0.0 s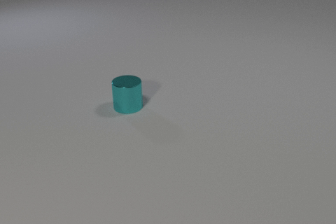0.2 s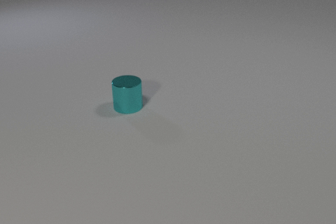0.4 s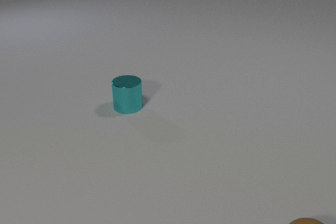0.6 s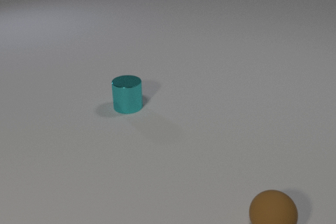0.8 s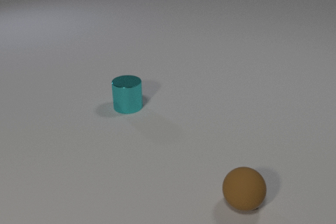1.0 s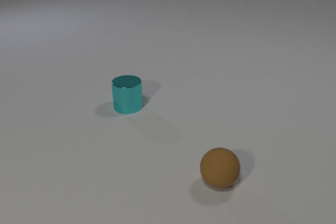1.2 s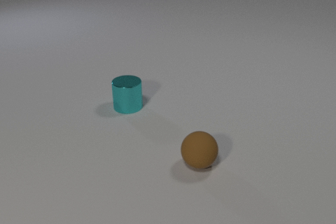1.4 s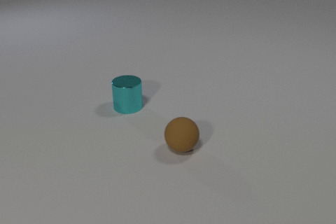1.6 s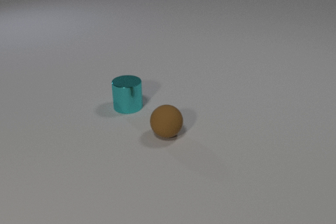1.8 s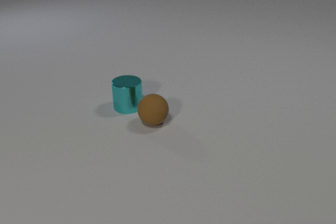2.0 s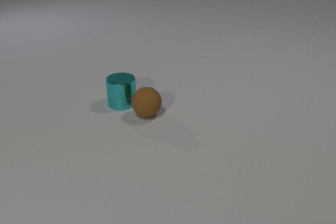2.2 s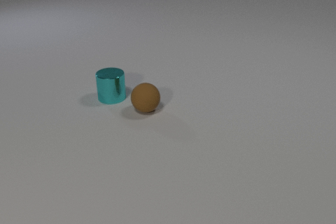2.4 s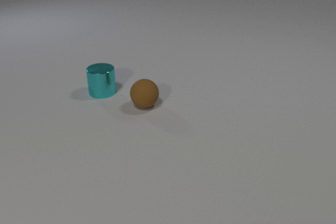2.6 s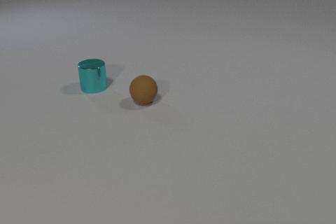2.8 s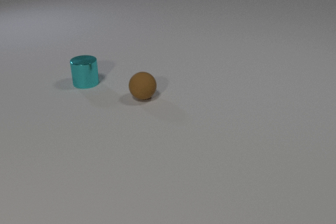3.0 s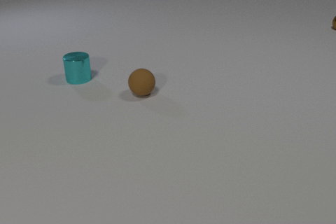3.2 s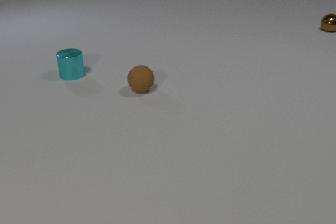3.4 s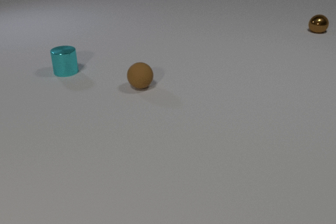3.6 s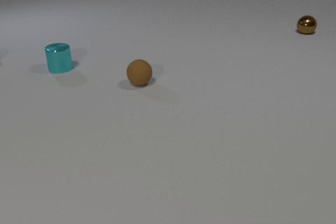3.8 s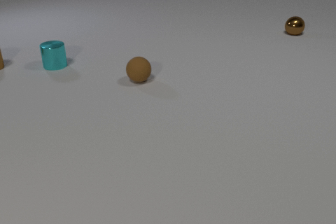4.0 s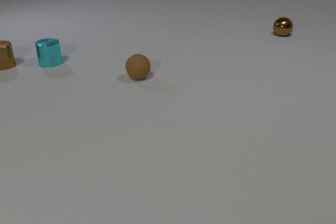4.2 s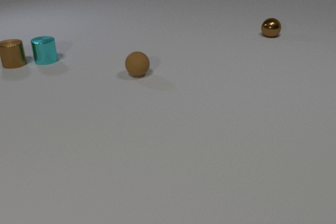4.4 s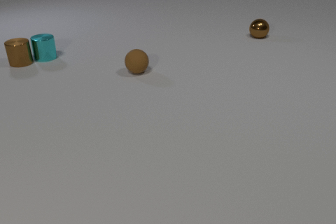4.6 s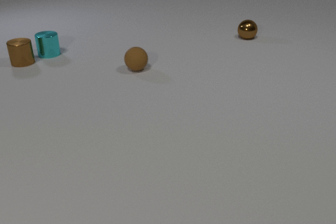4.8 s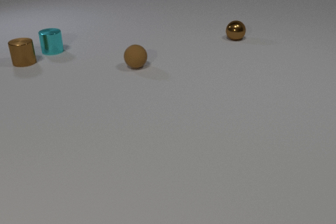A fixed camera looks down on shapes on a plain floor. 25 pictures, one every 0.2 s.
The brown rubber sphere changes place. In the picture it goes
away from the camera.
The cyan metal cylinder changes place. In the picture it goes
away from the camera.
0.0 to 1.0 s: The brown rubber sphere comes in at the bottom edge, rolls to the left and away from the camera.
1.0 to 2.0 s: The brown rubber sphere rolls away from the camera and to the left. The cyan metal cylinder slides away from the camera. The brown rubber sphere and the cyan metal cylinder collide.
2.0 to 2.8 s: The brown rubber sphere rolls away from the camera. The cyan metal cylinder slides away from the camera and to the left.
2.8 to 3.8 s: The brown rubber sphere rolls away from the camera. The cyan metal cylinder slides away from the camera and to the left. The brown metal sphere comes in at the right edge, rolls to the left and toward the camera. The brown metal cylinder comes in at the left edge.
3.8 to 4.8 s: The brown rubber sphere rolls away from the camera. The cyan metal cylinder slides away from the camera. The brown metal sphere rolls to the left and toward the camera. The brown metal cylinder slides to the right. The cyan metal cylinder and the brown metal cylinder collide.
Are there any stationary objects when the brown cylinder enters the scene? no.
What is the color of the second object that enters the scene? brown.
How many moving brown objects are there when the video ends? 3.
